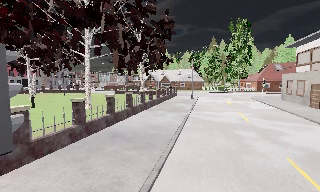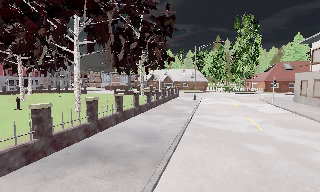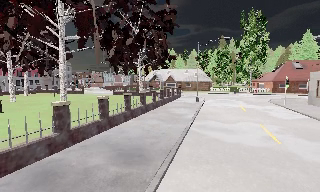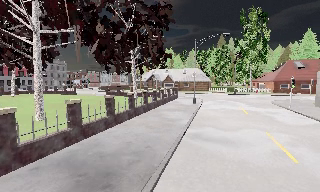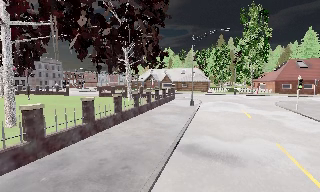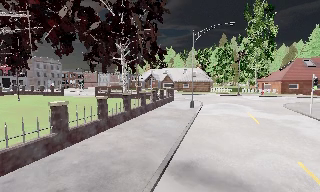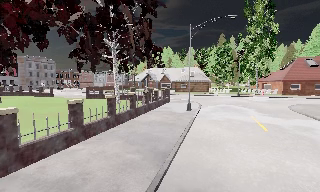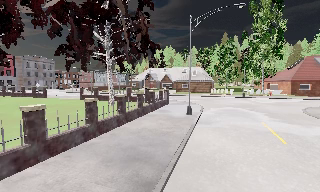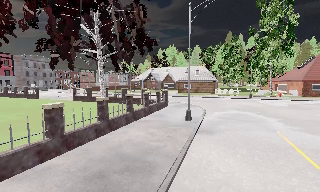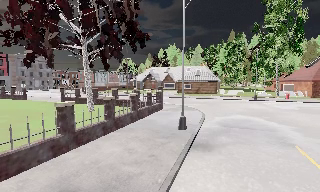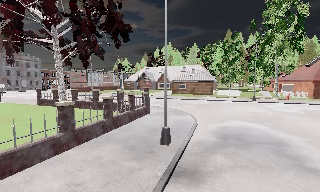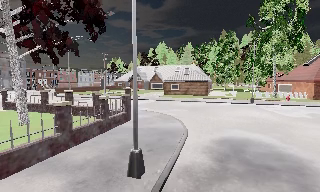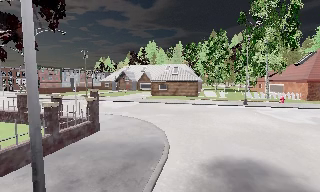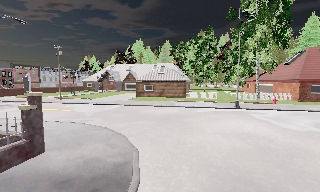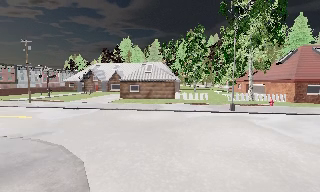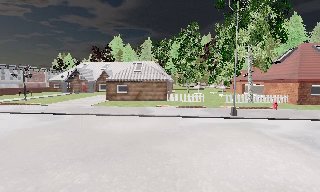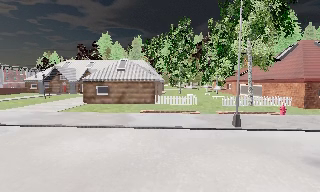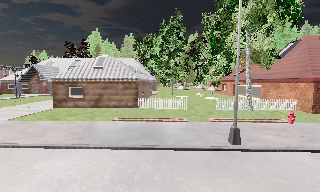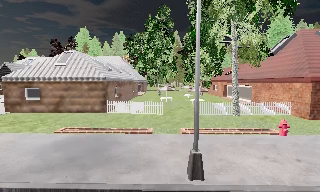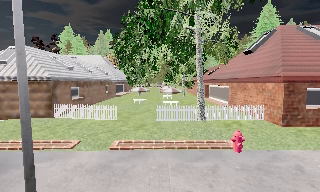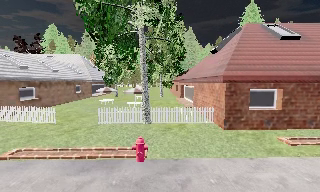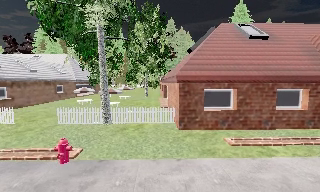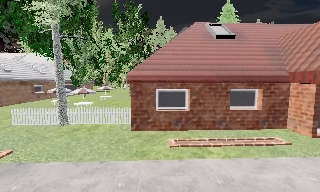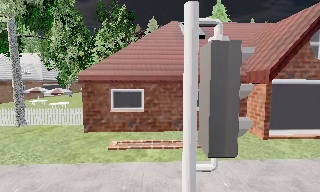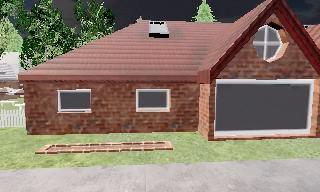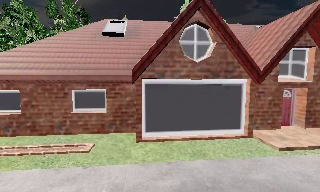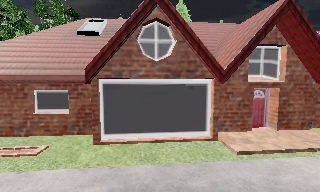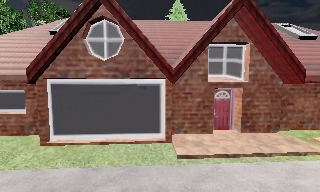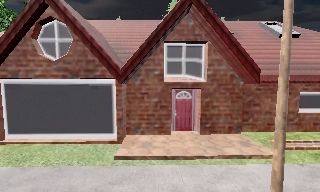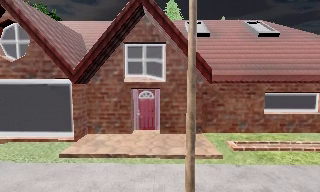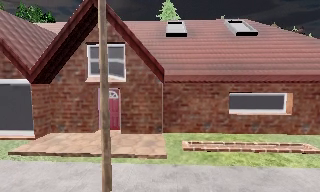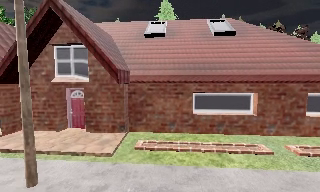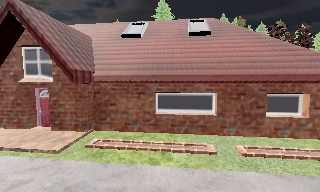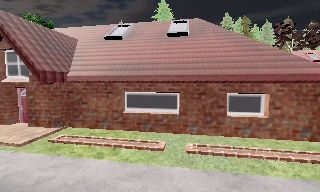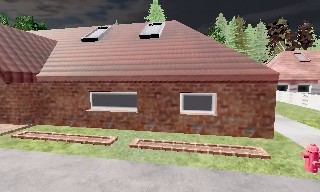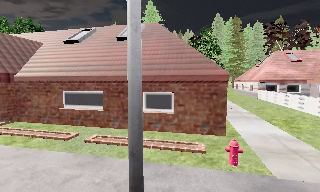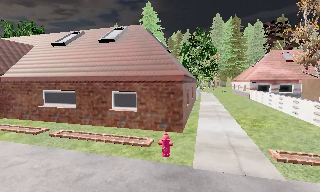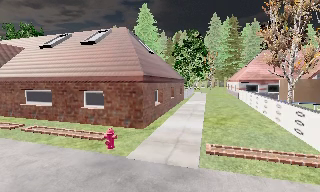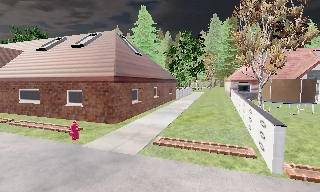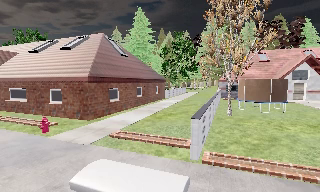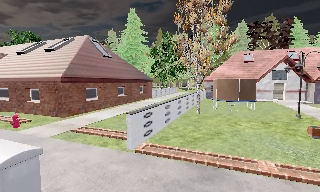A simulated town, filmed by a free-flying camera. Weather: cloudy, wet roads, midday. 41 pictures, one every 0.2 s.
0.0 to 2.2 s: The camera travels forward, about 20 m, so what stands in front looms larger.
2.2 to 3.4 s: The scene slides to the left, as the camera pans about 15 degrees to its right. It travels forward, about 15 m, so what stands in front looms larger.
3.4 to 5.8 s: The camera travels to its right, about 30 m, so close, fixed things drift to the left.
5.8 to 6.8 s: The camera pans to its left, which is counterclockwise from overhead, by about 10 degrees. It travels to its right, about 11 m, so close, fixed things drift to the left.
6.8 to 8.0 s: The camera travels to its right, about 14 m, so close, fixed things drift to the left.
The film runs backward here.
